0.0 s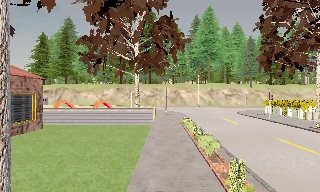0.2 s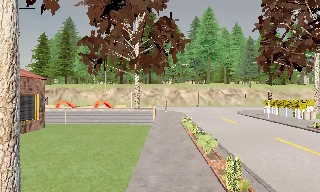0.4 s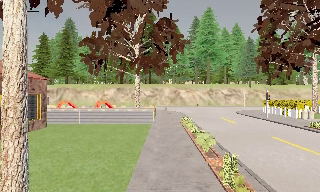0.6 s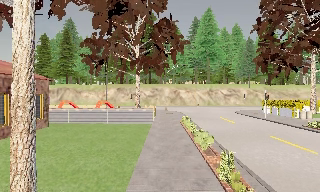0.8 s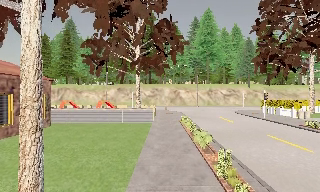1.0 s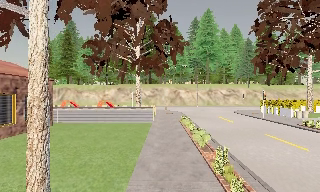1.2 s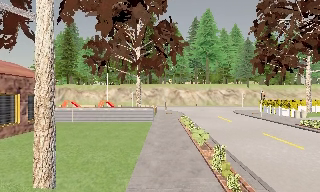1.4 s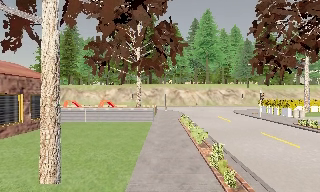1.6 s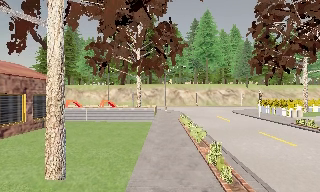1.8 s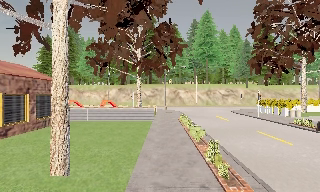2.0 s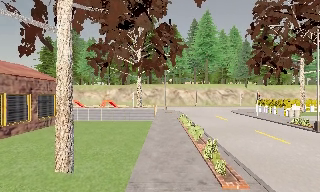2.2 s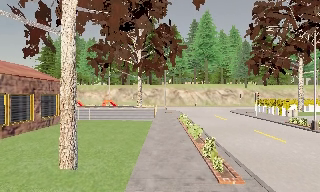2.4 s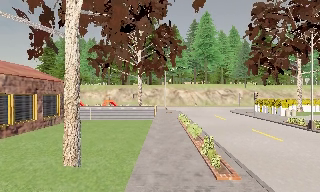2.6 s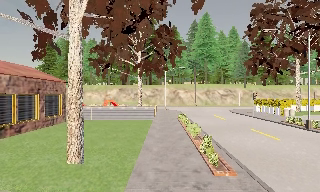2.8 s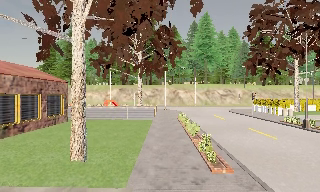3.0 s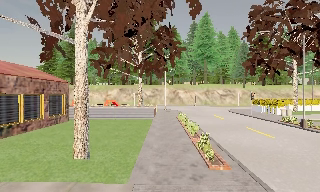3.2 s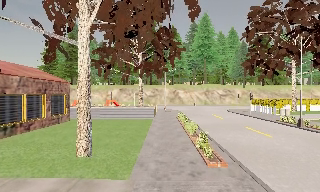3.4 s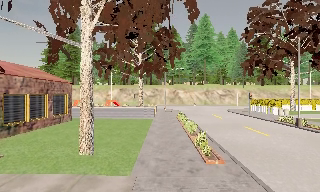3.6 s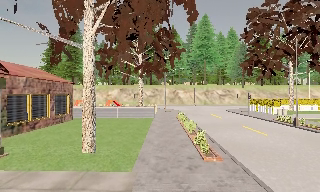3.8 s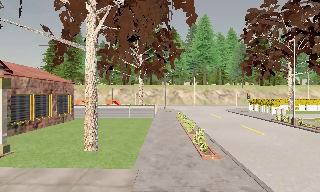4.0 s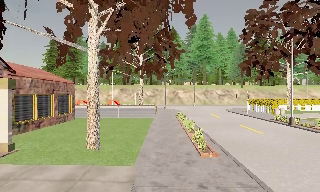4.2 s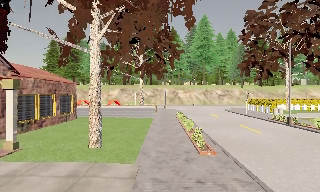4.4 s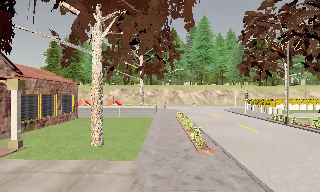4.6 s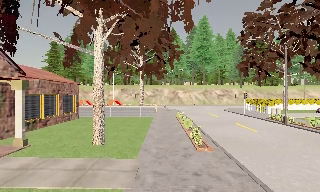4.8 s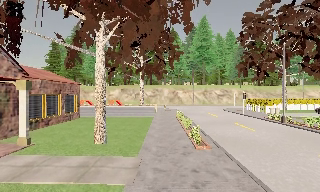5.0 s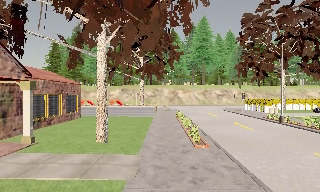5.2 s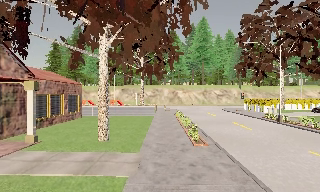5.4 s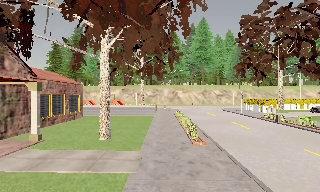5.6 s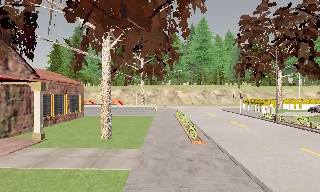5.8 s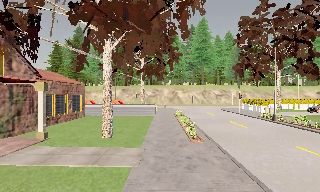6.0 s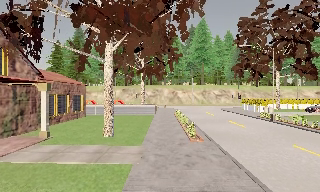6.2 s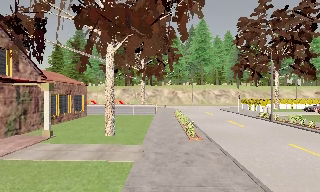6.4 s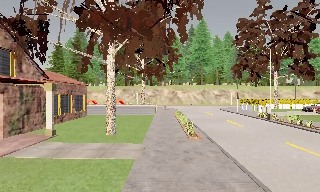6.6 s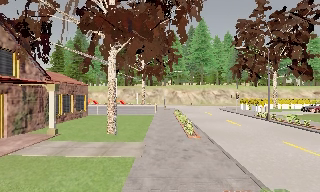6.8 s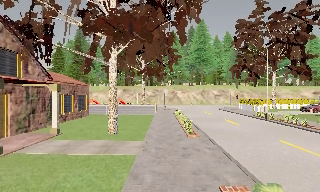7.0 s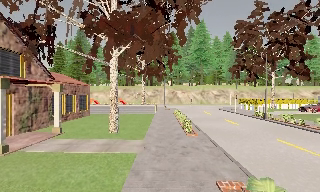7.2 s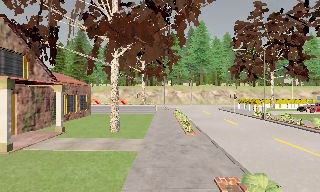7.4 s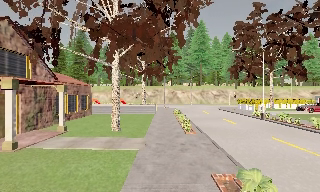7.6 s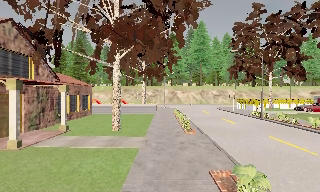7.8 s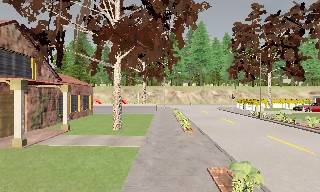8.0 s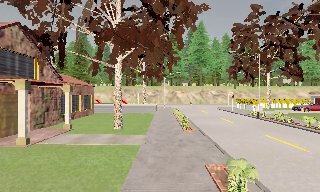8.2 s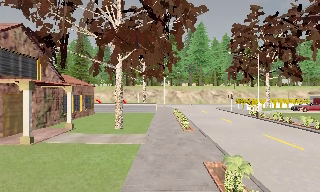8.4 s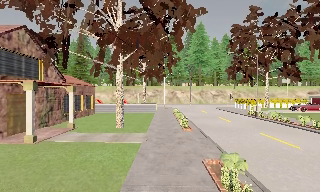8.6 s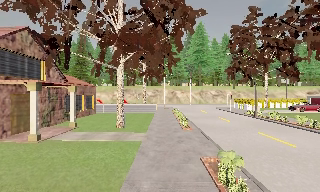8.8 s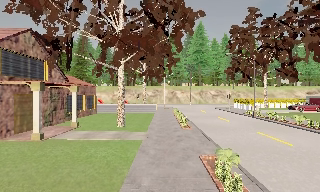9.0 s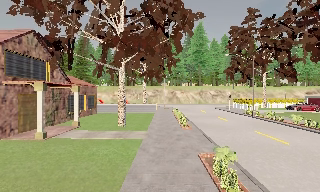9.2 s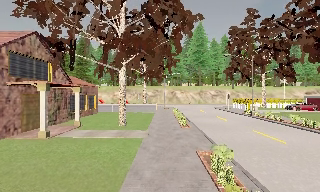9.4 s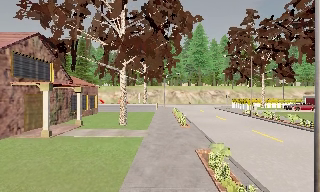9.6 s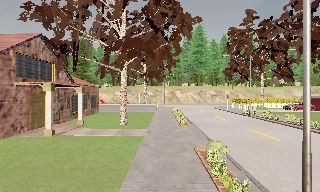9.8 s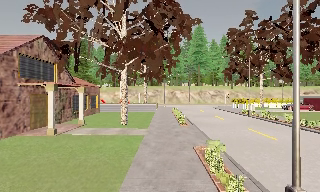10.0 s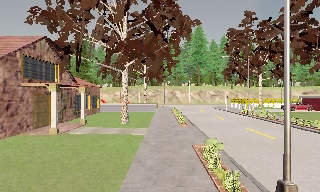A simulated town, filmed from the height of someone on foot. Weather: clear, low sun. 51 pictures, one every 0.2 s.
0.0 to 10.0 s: The camera travels backward, about 11 m, so what stands in front gets smaller.
The film runs backward here.
